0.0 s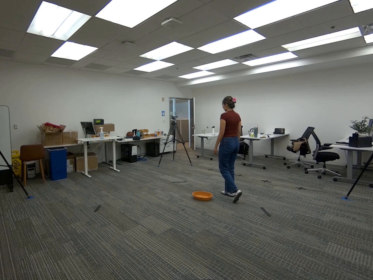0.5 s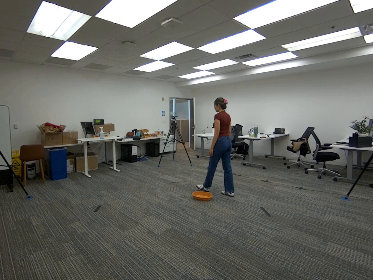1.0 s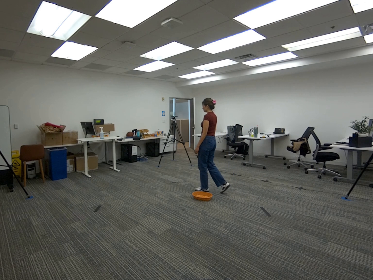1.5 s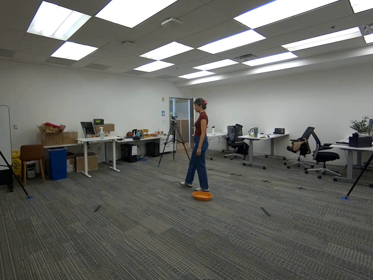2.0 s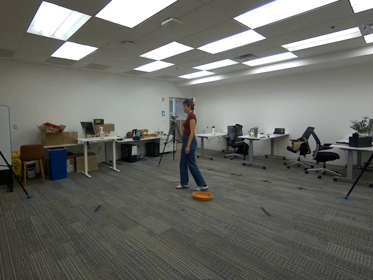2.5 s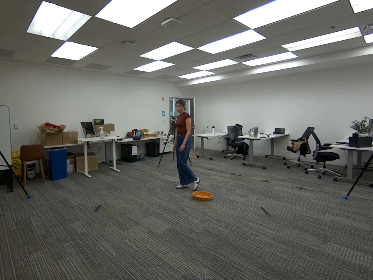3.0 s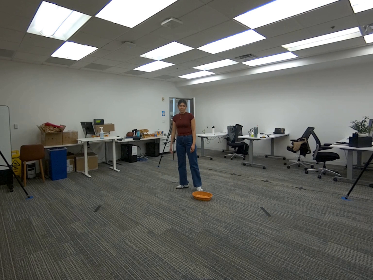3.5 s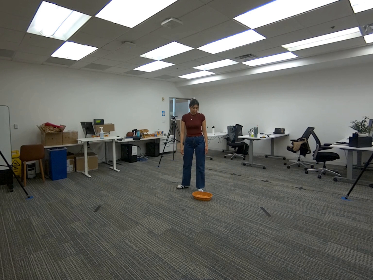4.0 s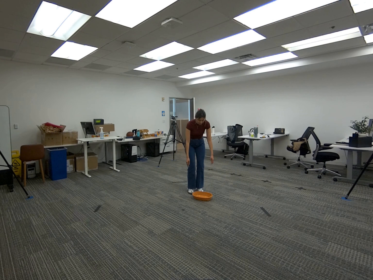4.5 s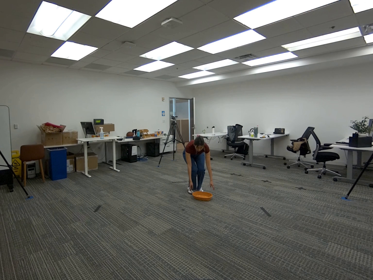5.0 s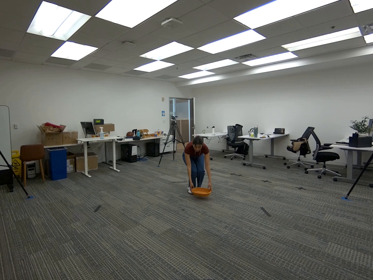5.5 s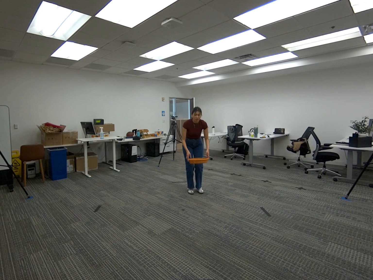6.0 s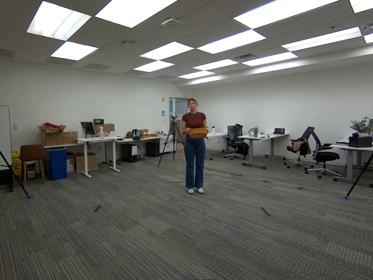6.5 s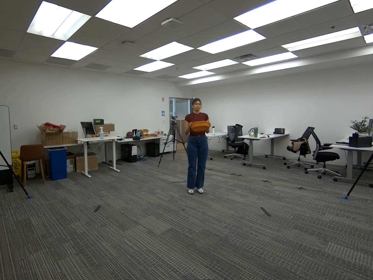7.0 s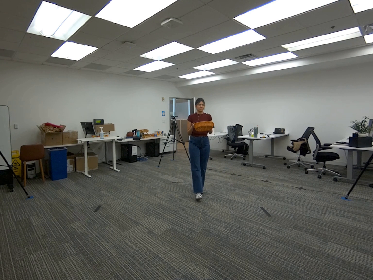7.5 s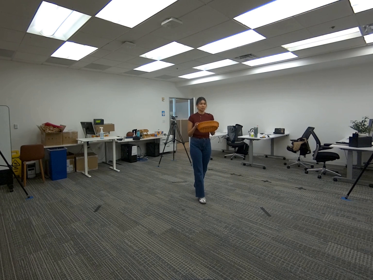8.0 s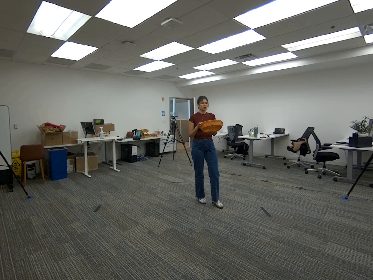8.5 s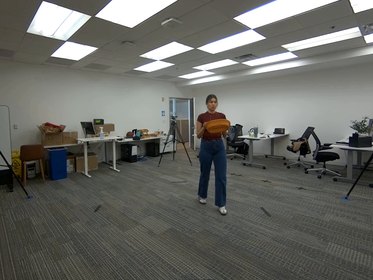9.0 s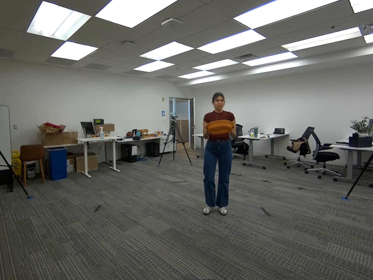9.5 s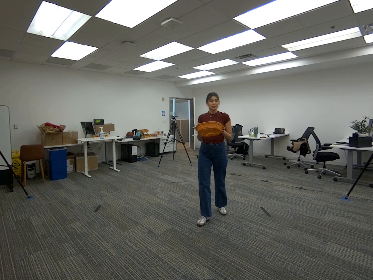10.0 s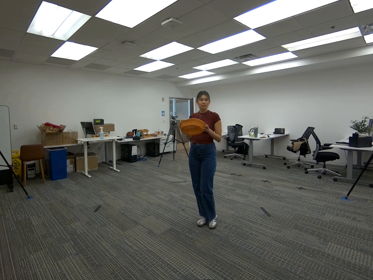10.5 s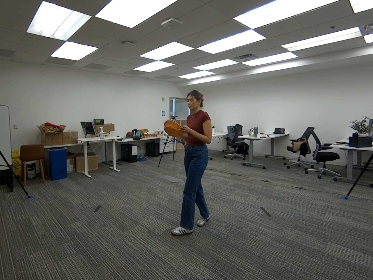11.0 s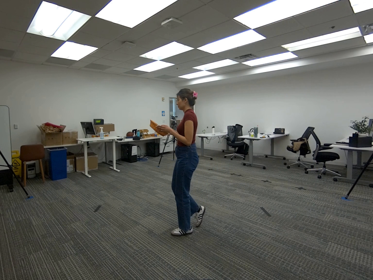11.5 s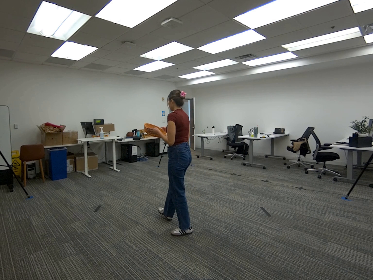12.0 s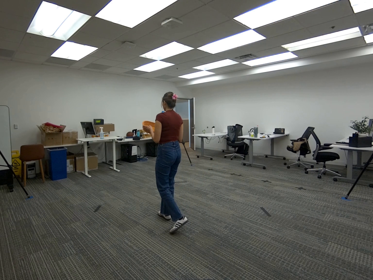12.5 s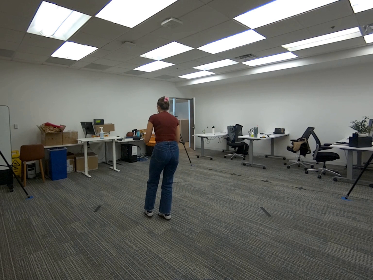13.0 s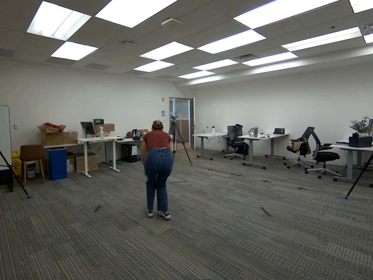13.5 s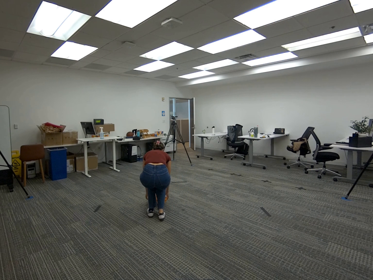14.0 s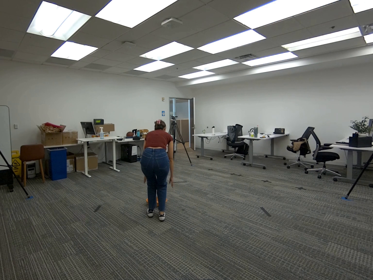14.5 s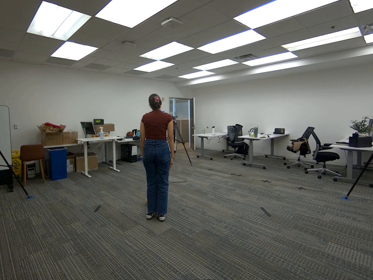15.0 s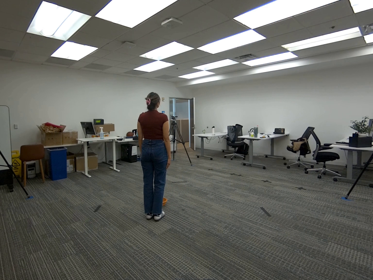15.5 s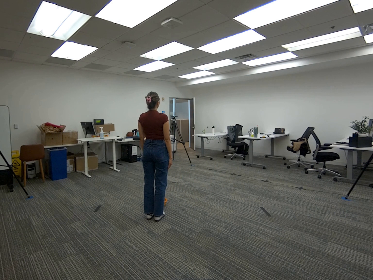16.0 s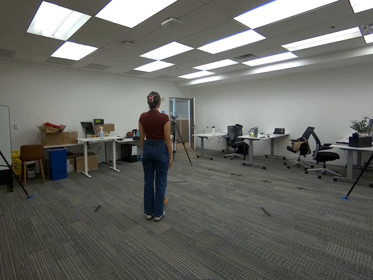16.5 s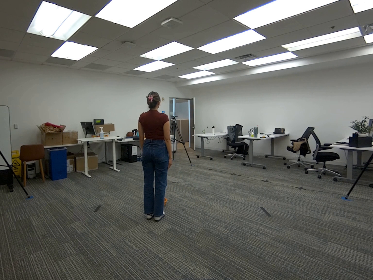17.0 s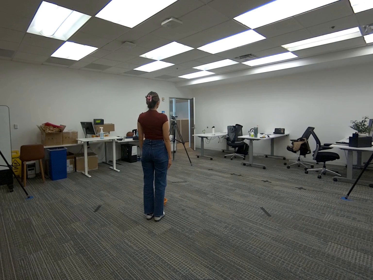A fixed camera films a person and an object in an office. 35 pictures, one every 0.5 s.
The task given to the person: Walk to the woven basket from the ground and use your both hands to pick up the basket and place it on the ground.
